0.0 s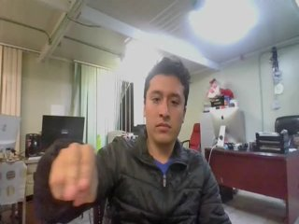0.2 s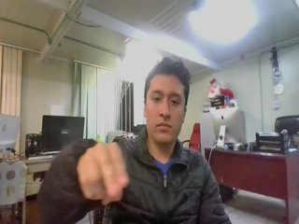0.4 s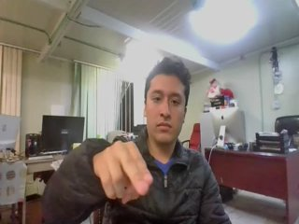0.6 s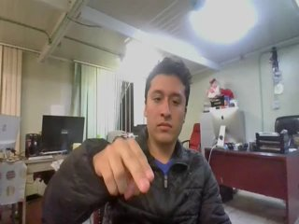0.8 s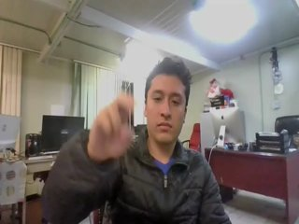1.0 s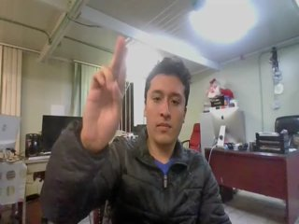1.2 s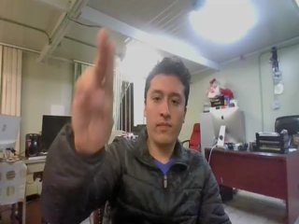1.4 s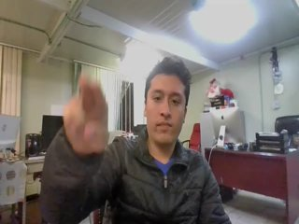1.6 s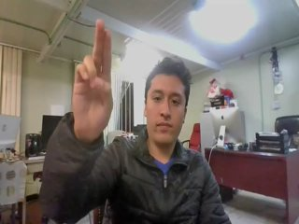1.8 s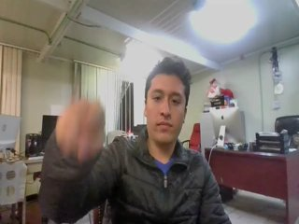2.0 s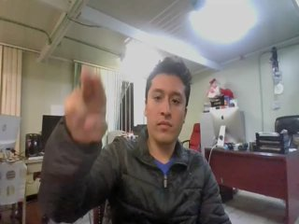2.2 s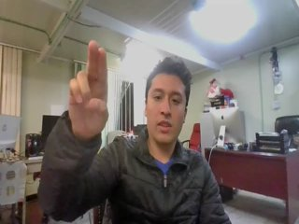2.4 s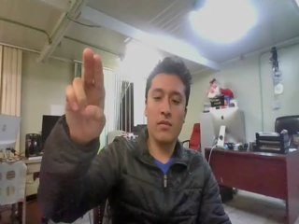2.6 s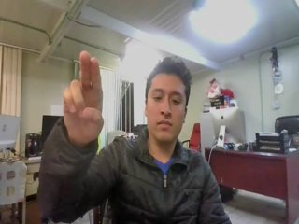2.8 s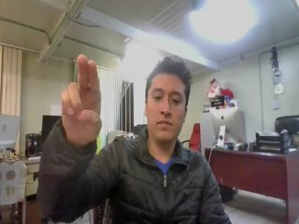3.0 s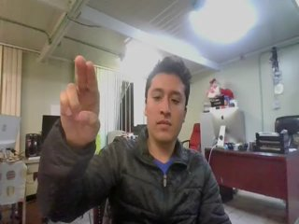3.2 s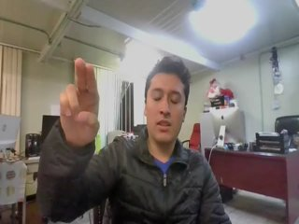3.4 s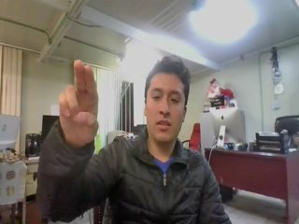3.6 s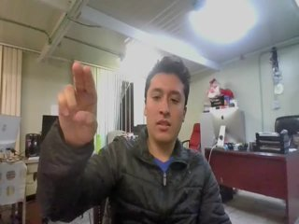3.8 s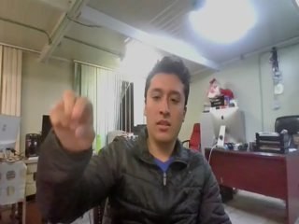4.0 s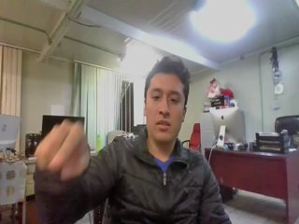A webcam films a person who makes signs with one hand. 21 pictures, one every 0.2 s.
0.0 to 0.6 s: Pointing with two fingers.
0.7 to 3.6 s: Double click with two fingers.
3.7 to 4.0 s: Pointing with one finger.
